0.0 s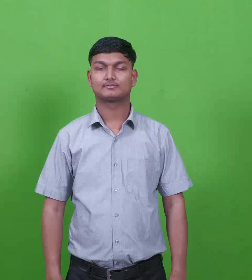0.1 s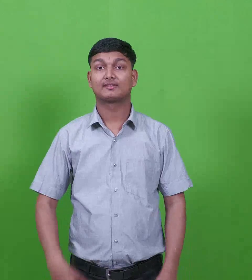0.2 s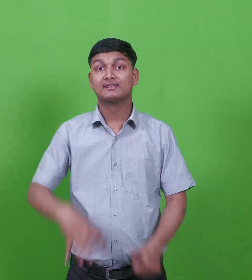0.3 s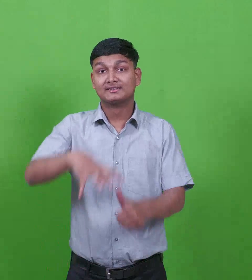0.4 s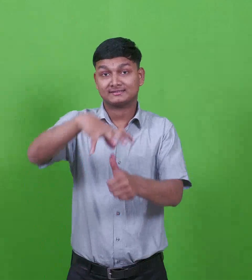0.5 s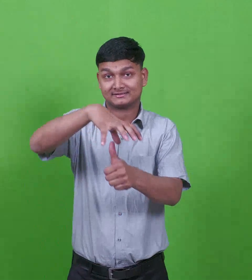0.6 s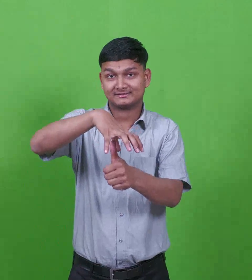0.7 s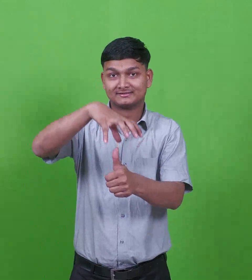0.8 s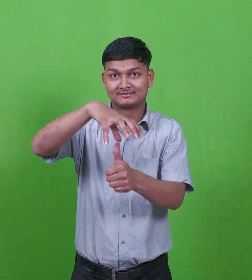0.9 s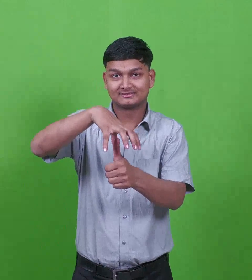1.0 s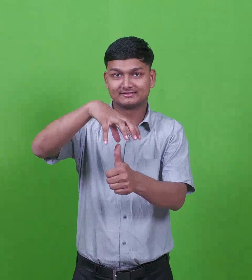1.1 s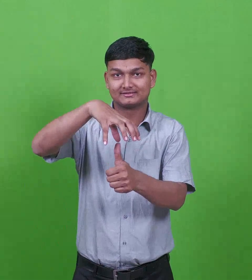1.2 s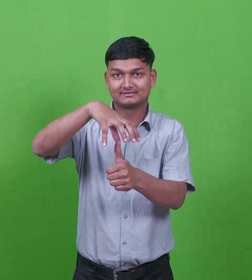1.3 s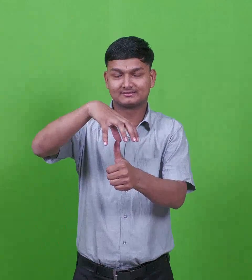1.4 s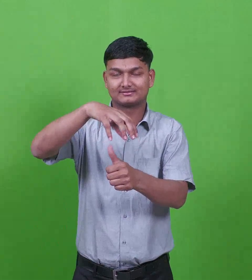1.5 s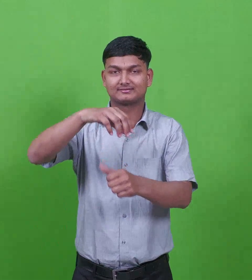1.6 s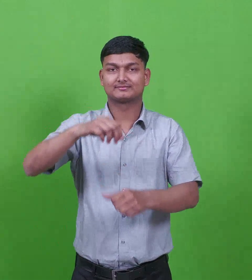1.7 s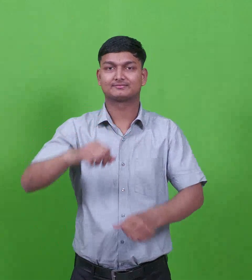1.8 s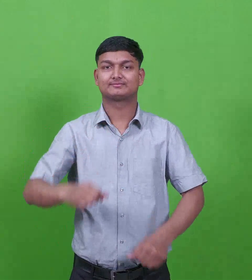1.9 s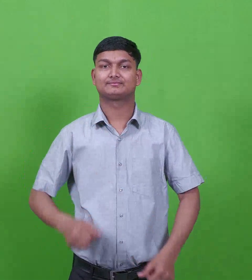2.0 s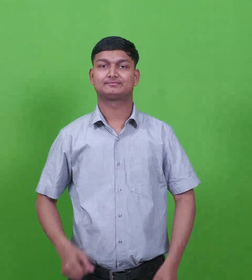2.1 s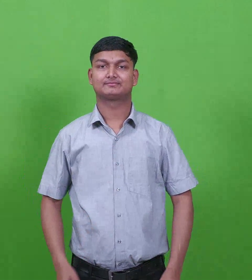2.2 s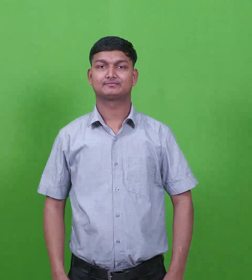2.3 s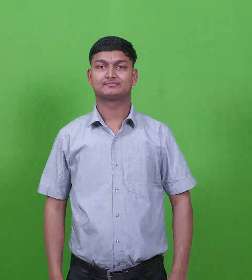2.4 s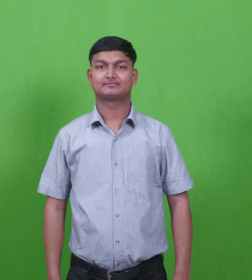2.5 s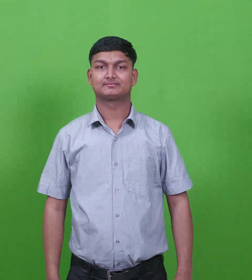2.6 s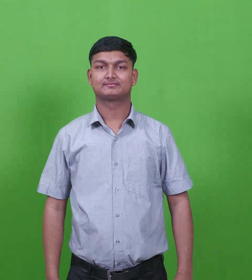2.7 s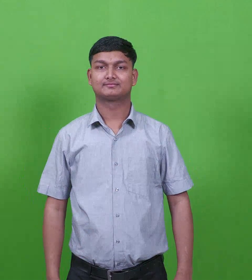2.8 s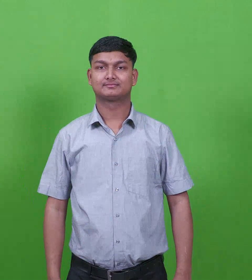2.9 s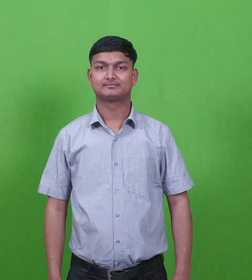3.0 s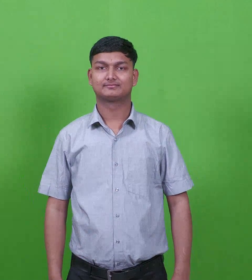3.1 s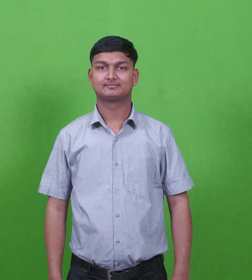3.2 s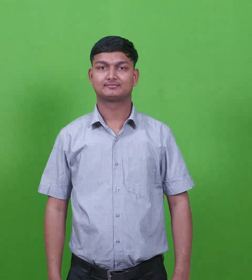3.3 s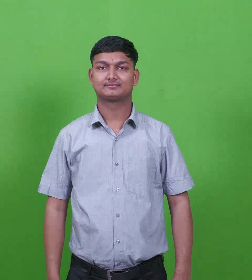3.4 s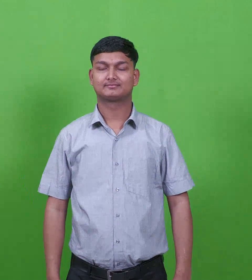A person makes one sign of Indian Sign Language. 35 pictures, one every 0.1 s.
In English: arimathea
